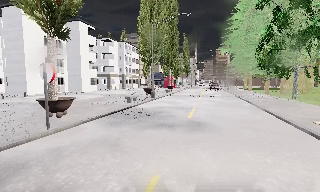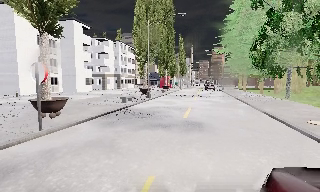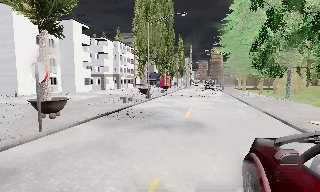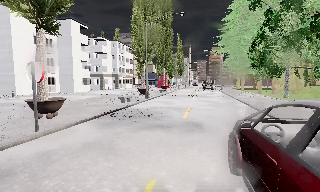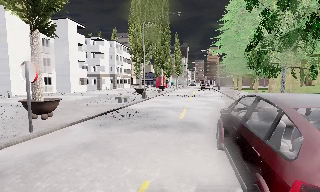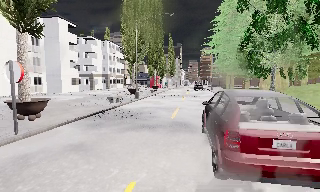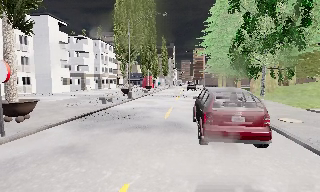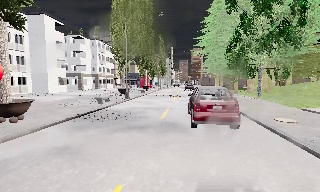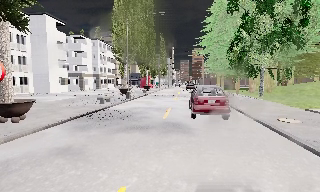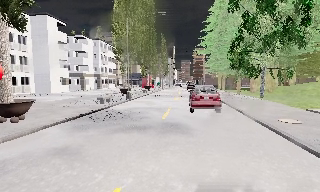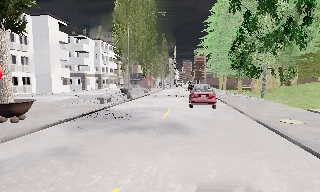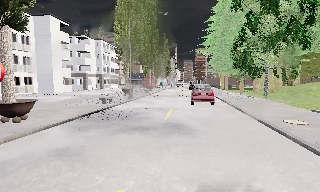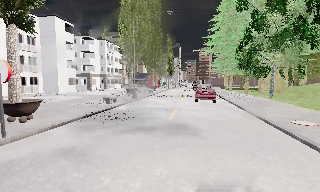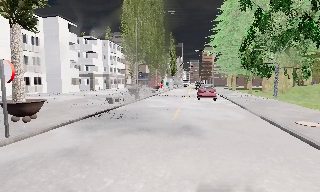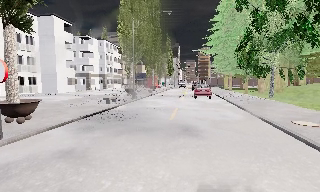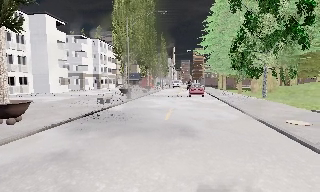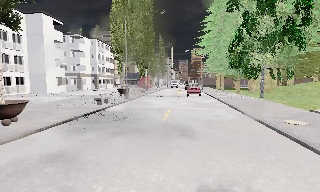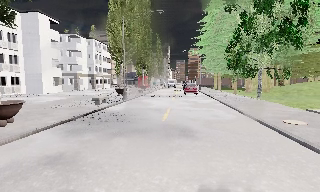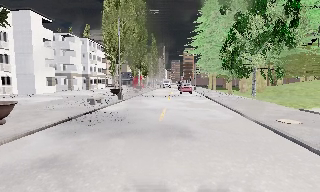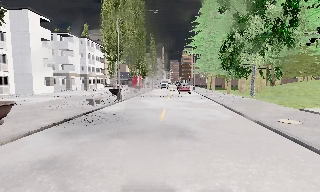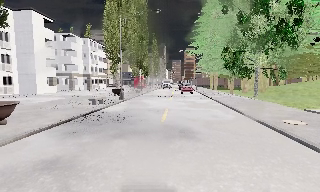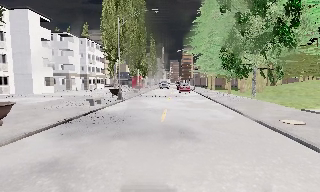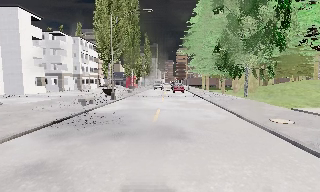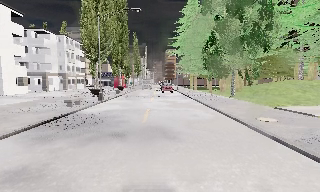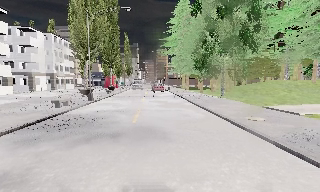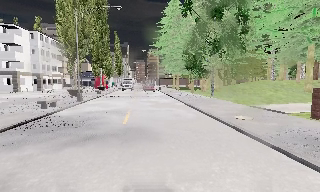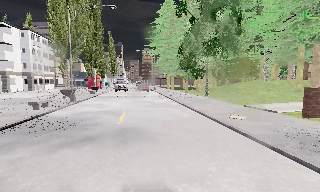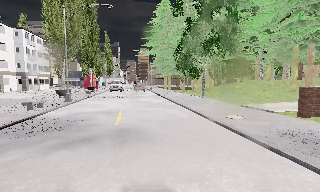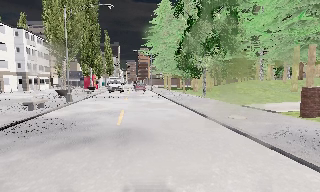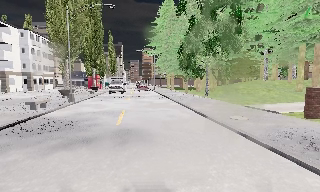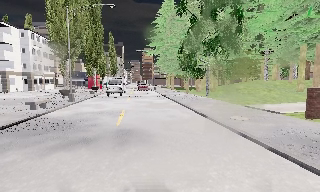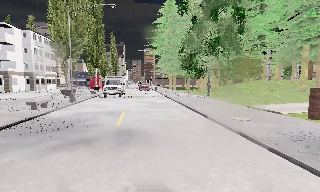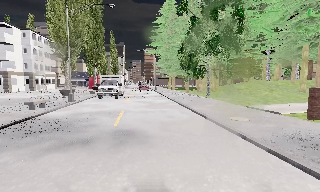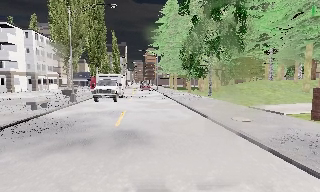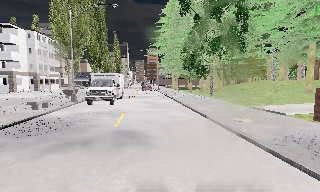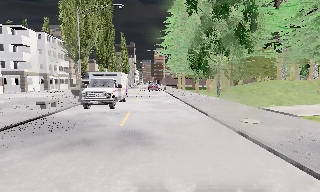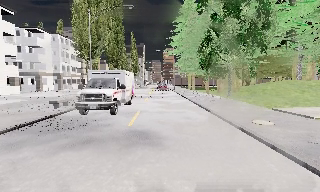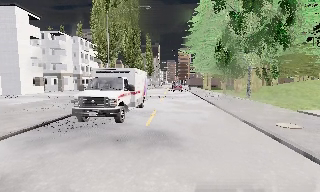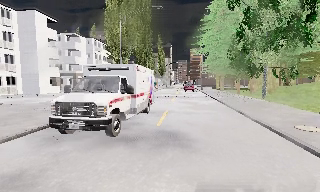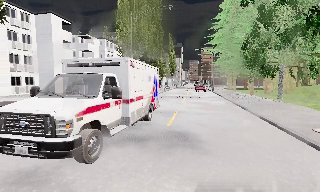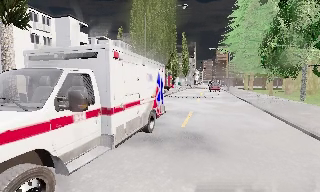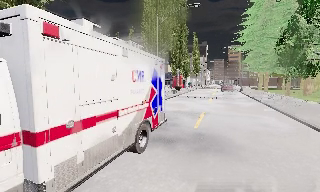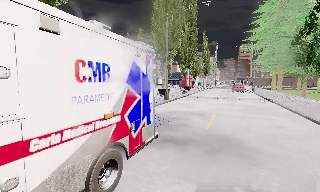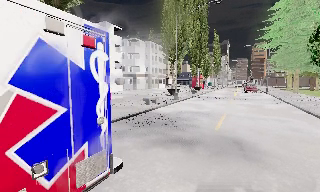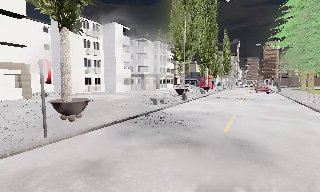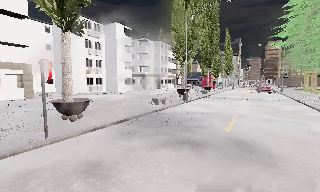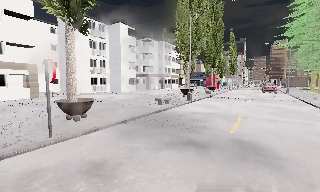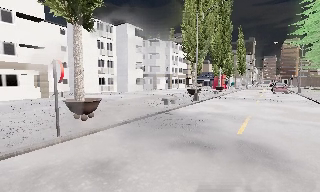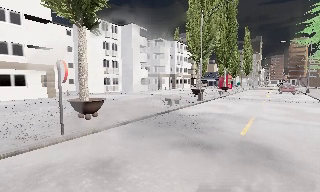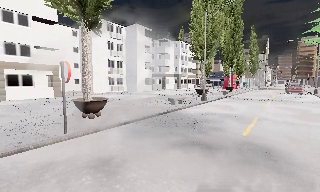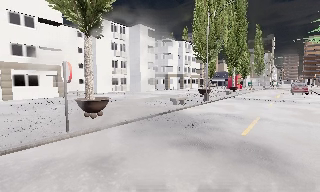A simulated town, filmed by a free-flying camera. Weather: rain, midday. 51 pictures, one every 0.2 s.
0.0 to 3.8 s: The camera pans to its right, which is clockwise from overhead, by about 10 degrees. It travels forward, about 1 m, so what stands in front looms larger.
3.8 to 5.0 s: The camera swings to its right by about 10 degrees, and the scene slides to the left.
5.0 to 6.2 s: The camera shifts only a little, or ends up much as it began.
6.2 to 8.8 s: The camera swings to its left by about 40 degrees, and the scene slides to the right. It travels forward, about 0.5 m.
8.8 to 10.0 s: The camera shifts only a little, or ends up much as it began.
The film runs forward here.
